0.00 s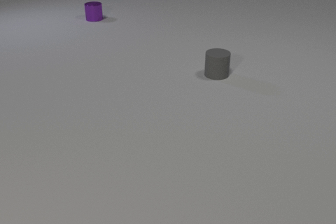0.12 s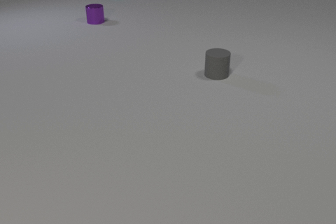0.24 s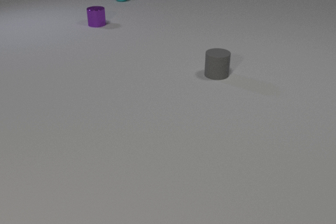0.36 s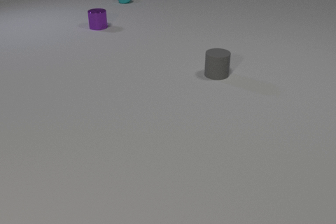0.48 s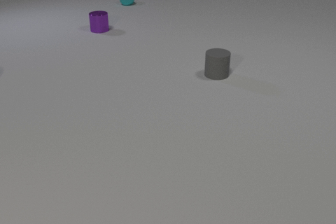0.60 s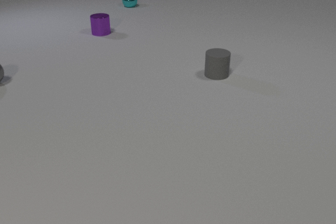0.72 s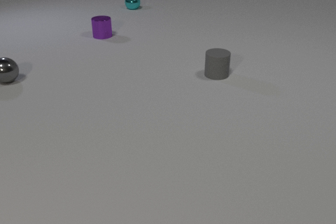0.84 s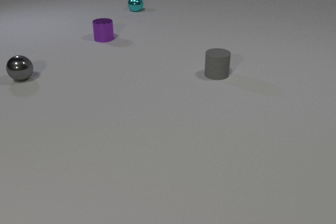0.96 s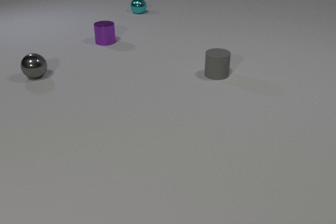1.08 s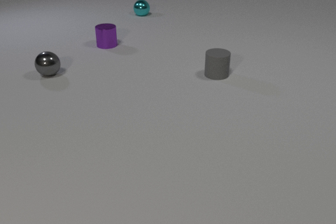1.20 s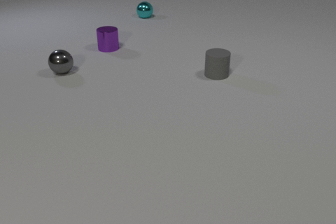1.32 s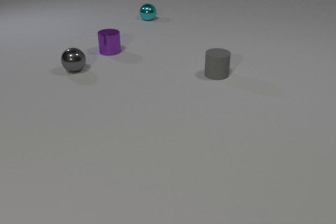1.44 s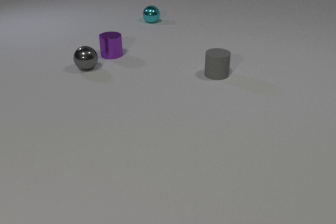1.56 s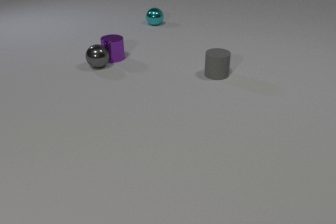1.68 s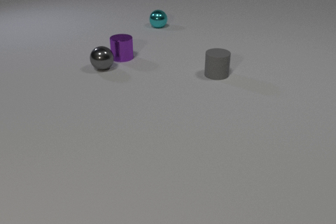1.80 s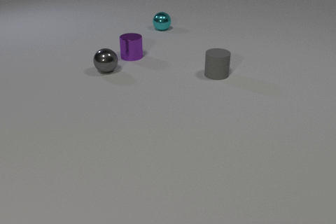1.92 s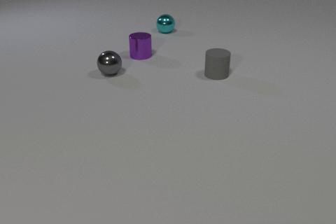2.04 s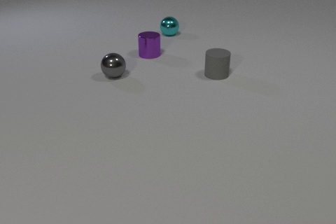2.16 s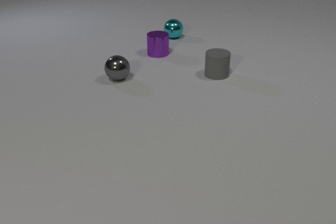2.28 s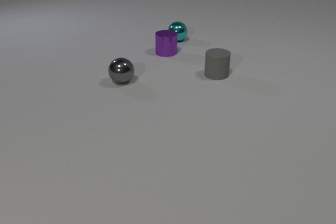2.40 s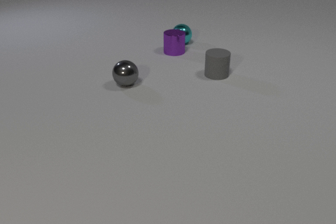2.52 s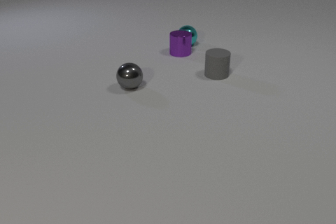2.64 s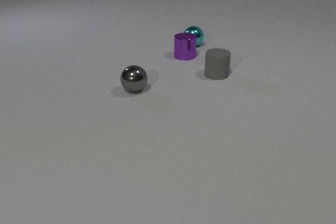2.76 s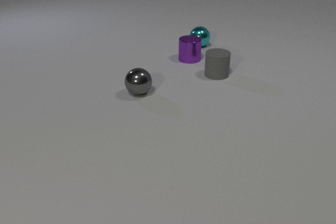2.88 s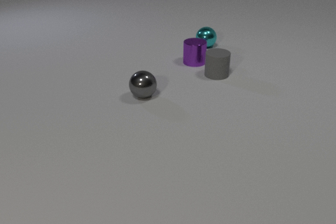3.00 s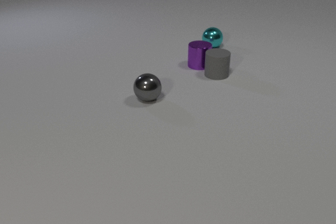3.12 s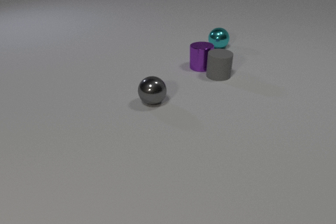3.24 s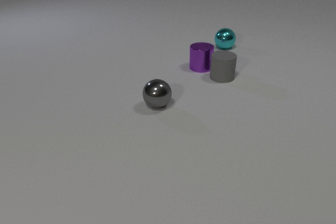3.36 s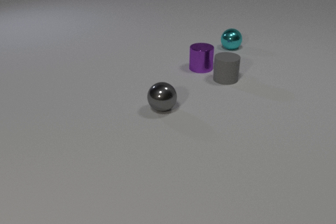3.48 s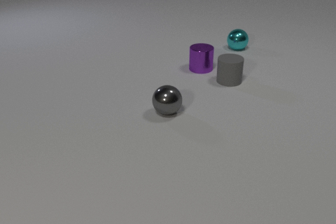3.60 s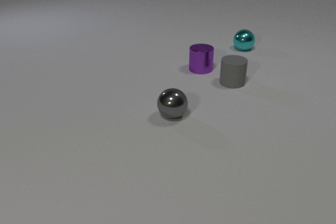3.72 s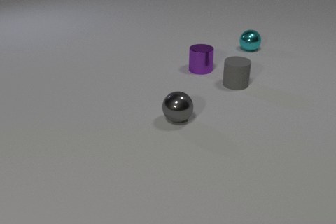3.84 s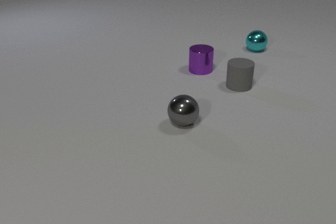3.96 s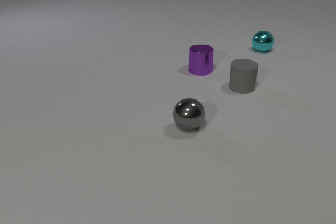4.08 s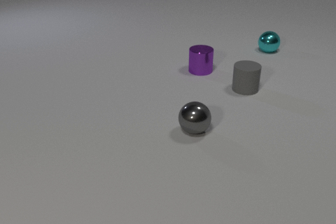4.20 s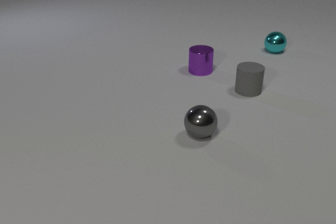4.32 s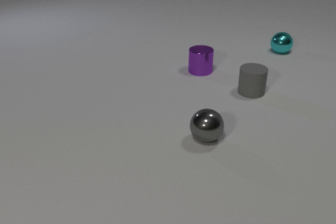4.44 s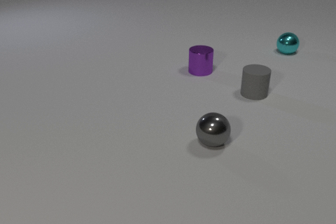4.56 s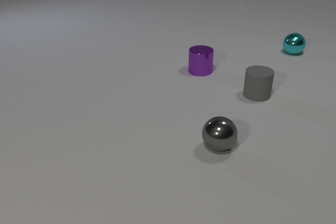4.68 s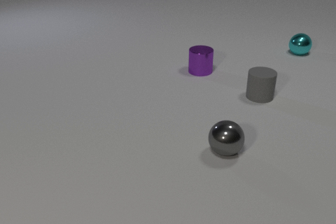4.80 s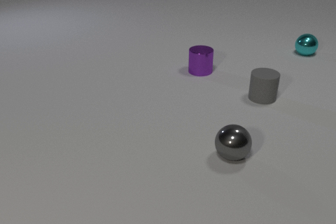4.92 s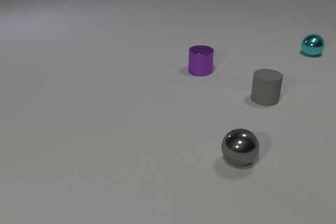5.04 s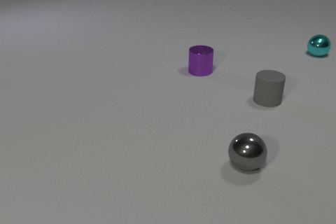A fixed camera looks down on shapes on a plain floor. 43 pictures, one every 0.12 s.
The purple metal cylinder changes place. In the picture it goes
toward the camera.
0.00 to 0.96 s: The gray metal sphere comes in at the left edge, rolls to the right. The purple metal cylinder slides toward the camera. The cyan metal sphere comes in at the top edge, rolls toward the camera.
0.96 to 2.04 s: The gray metal sphere rolls to the right. The purple metal cylinder slides to the right and toward the camera. The cyan metal sphere rolls toward the camera and to the right. The gray metal sphere and the purple metal cylinder collide.
2.04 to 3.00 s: The gray metal sphere rolls toward the camera and to the right. The purple metal cylinder slides to the right and toward the camera. The cyan metal sphere rolls to the right and toward the camera. The purple metal cylinder and the cyan metal sphere collide.
3.00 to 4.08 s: The gray metal sphere rolls toward the camera and to the right. The purple metal cylinder slides toward the camera. The cyan metal sphere rolls to the right. The gray rubber cylinder slides toward the camera and to the right. The purple metal cylinder and the gray rubber cylinder collide.
4.08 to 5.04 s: The gray metal sphere rolls toward the camera and to the right. The cyan metal sphere rolls to the right. The gray rubber cylinder slides to the right and toward the camera.
What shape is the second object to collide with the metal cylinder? sphere.
What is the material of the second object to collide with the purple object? metal.
Are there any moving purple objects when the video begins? yes.
